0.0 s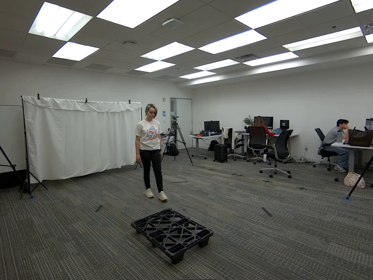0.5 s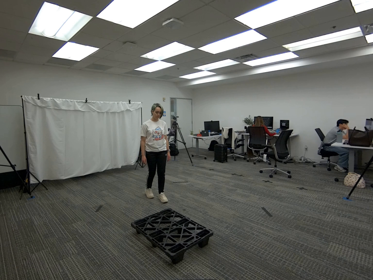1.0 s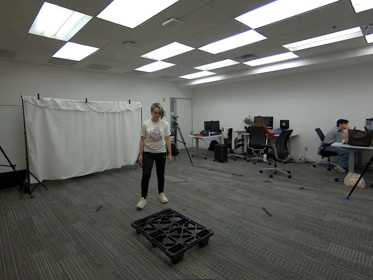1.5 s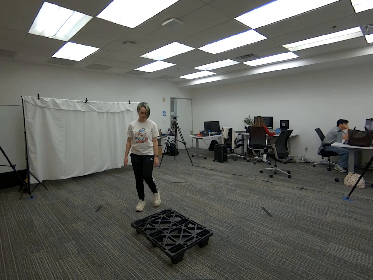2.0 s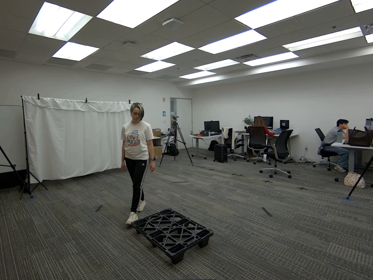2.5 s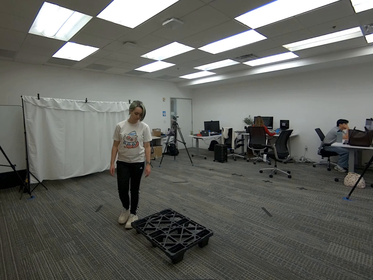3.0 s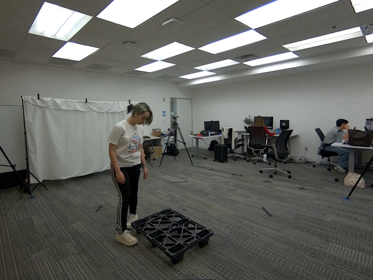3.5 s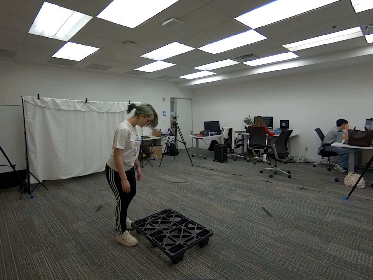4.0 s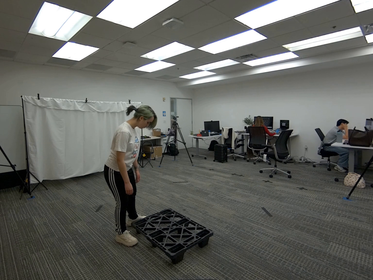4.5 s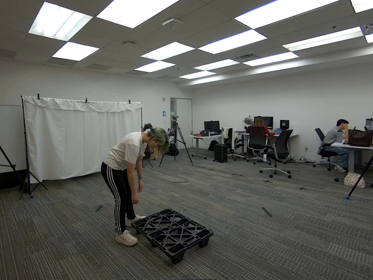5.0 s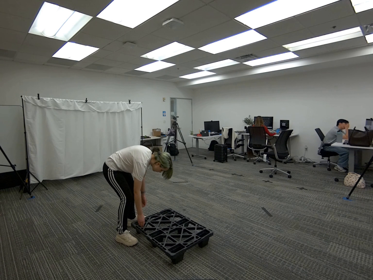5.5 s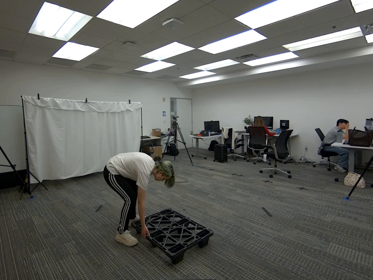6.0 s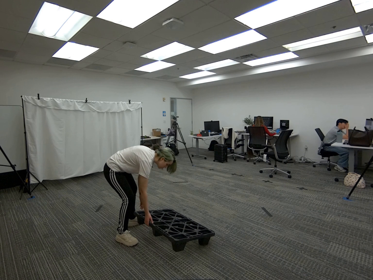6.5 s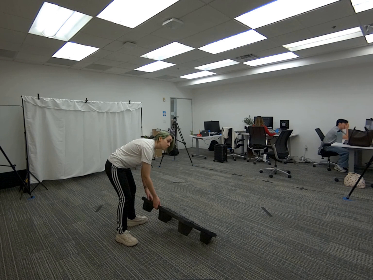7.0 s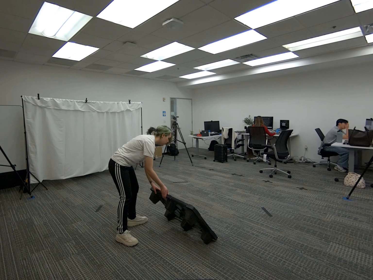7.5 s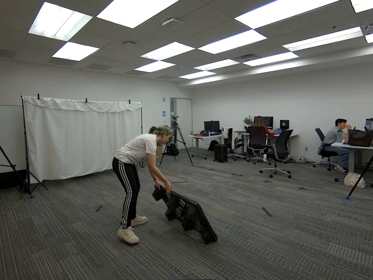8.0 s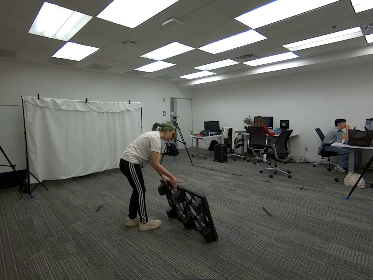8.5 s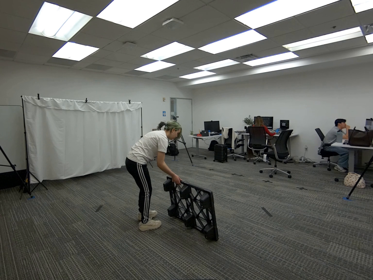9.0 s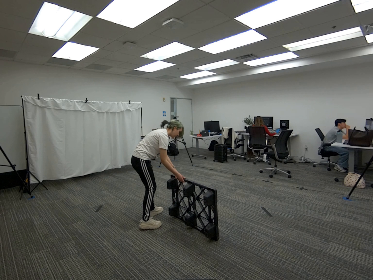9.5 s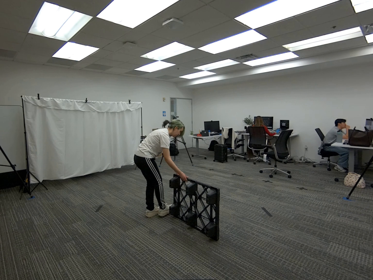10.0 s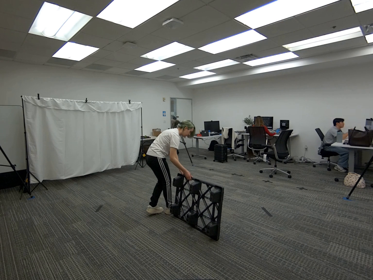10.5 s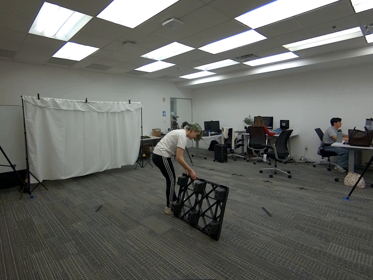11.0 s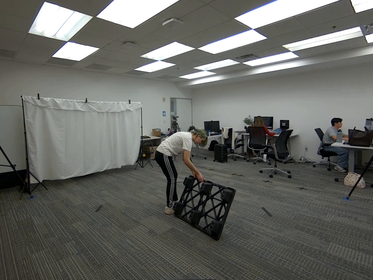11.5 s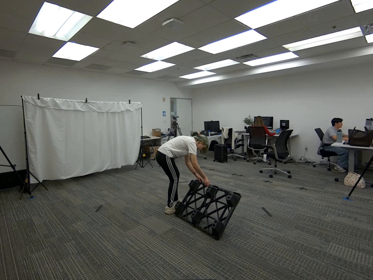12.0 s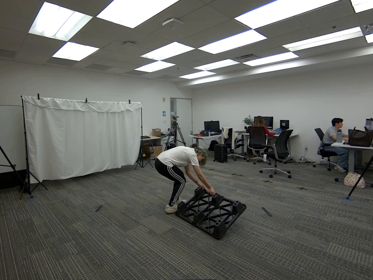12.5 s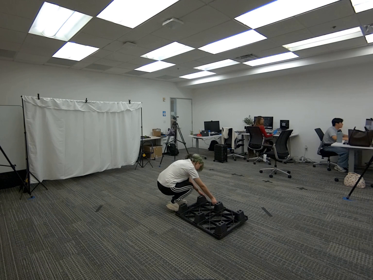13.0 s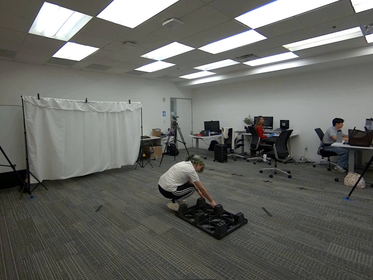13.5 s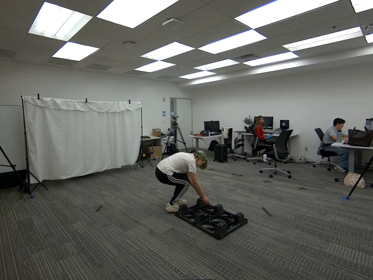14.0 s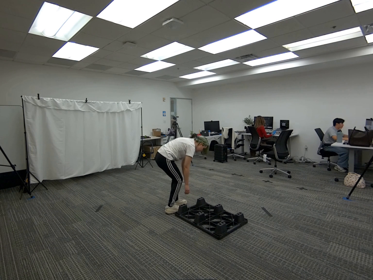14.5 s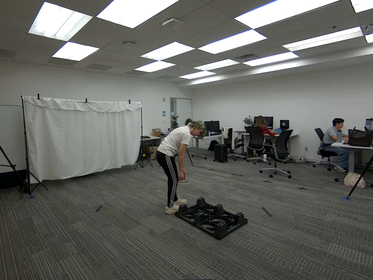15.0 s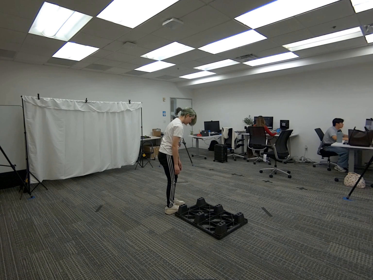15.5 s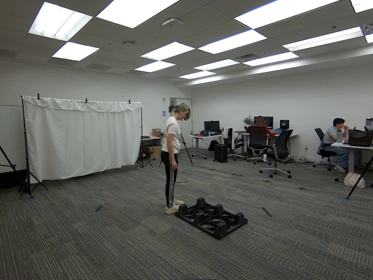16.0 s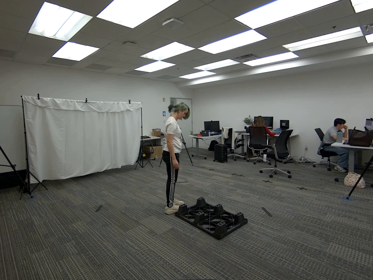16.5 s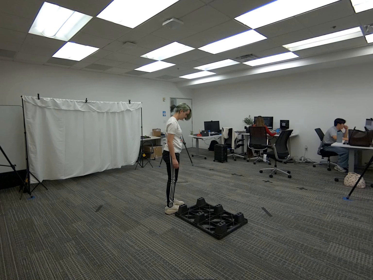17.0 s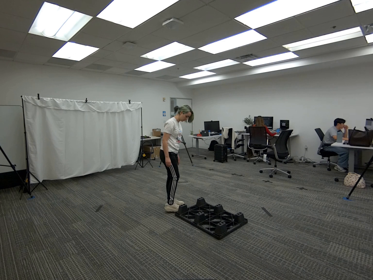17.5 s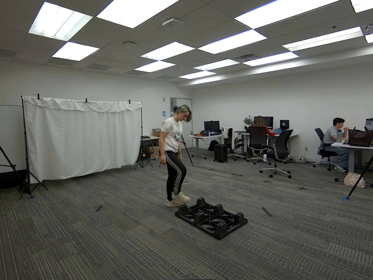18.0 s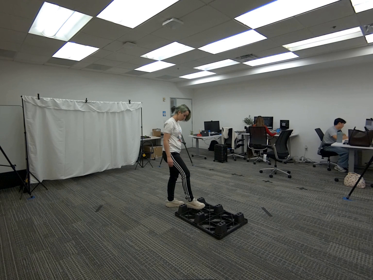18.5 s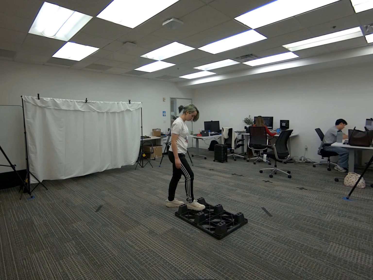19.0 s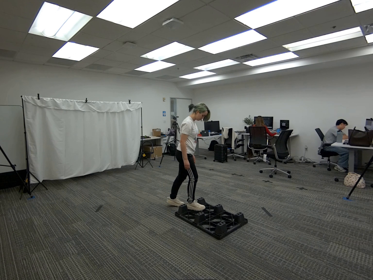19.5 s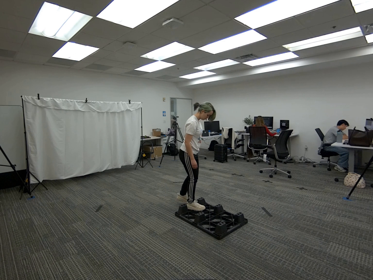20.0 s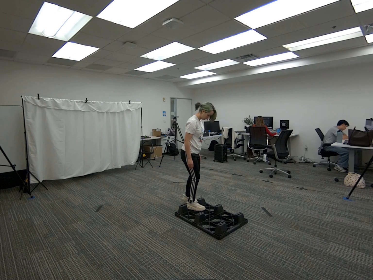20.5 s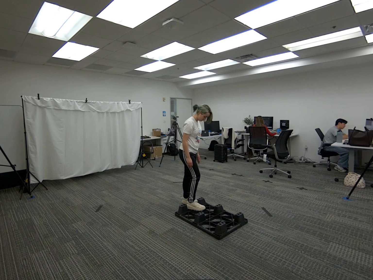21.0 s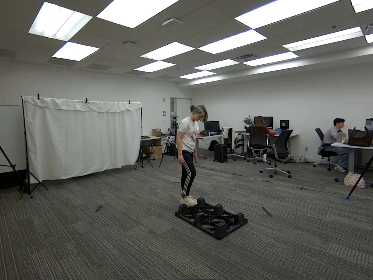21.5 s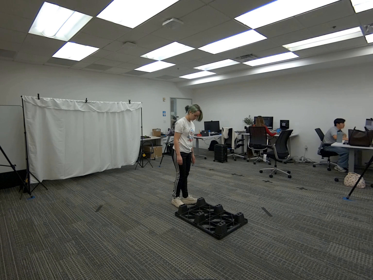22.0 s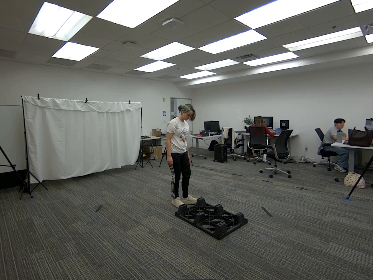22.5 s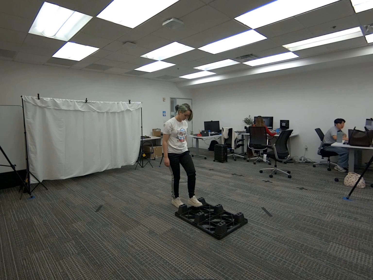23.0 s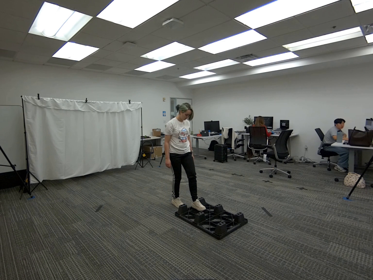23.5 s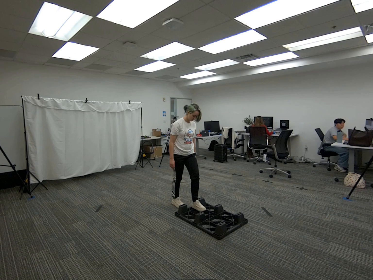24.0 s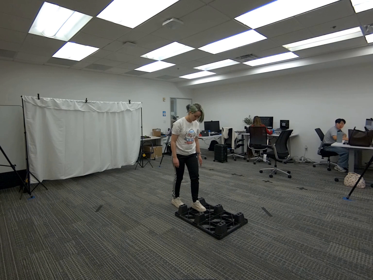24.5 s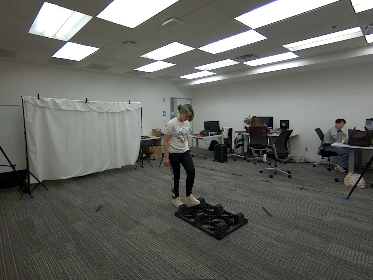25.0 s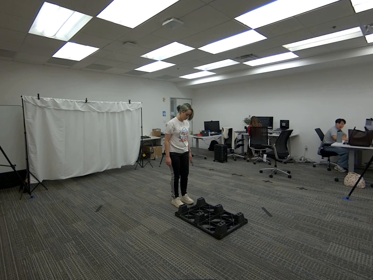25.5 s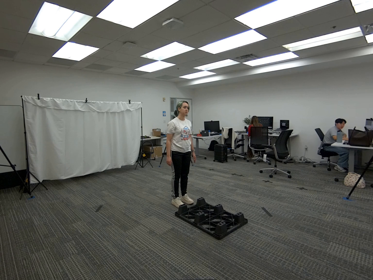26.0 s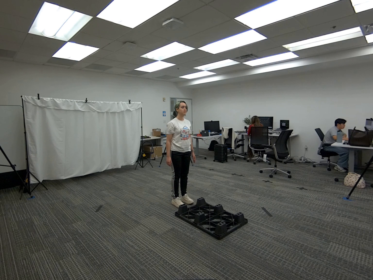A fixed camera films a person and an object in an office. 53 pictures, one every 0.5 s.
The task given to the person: Walk over to the black platform on the ground and flip the platform over and step onto the platform and step off the platform using one foot at a time.
